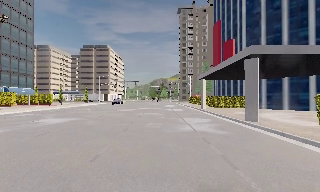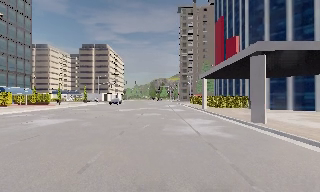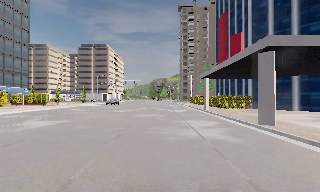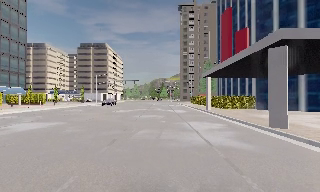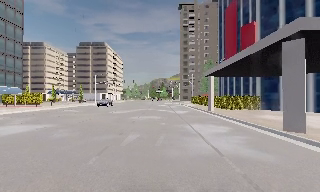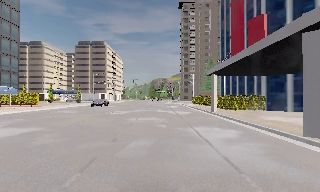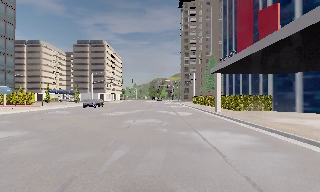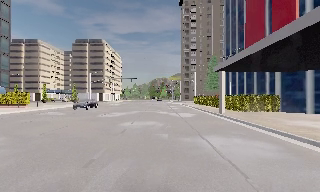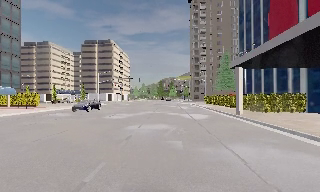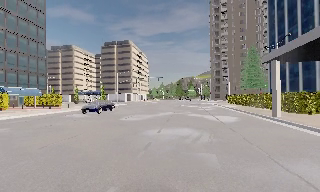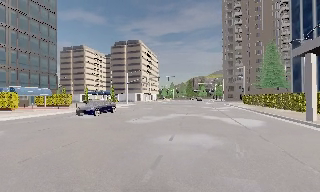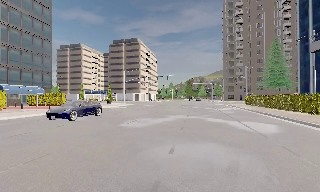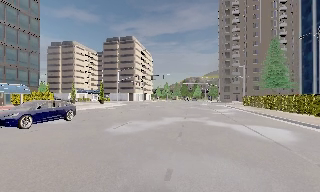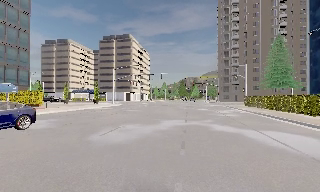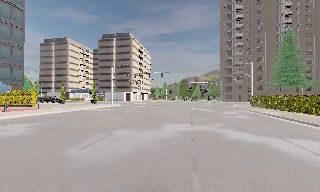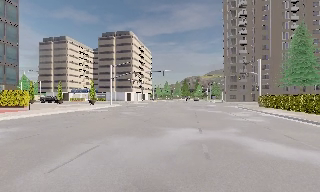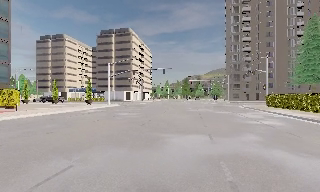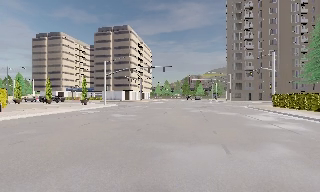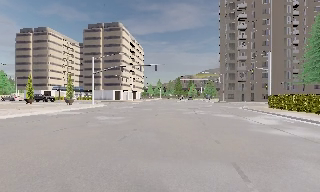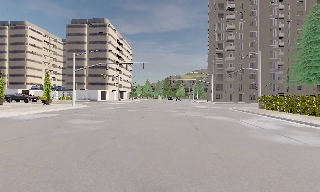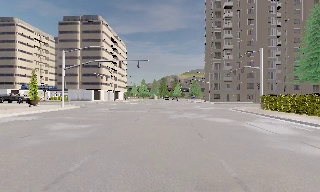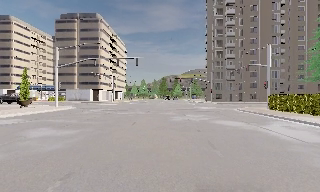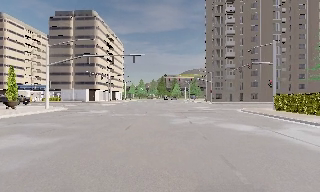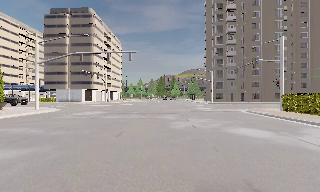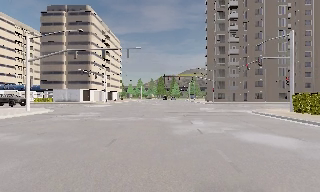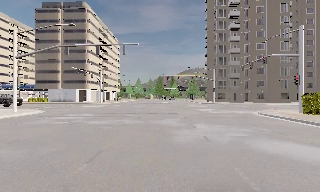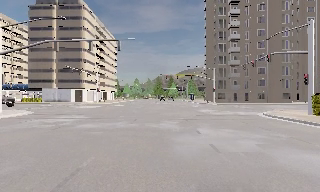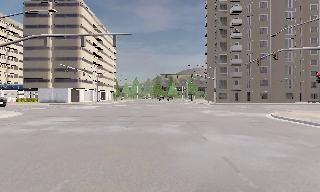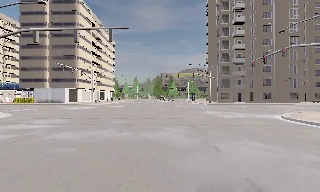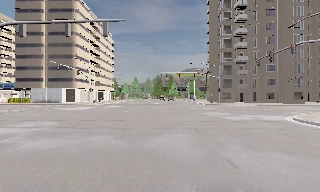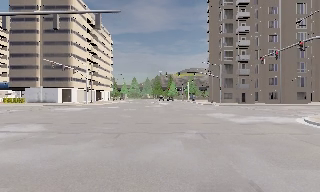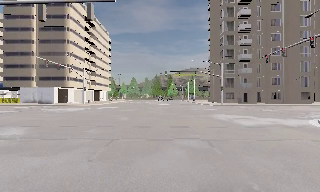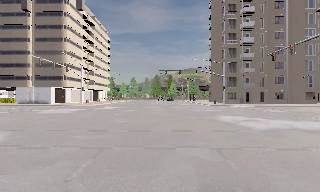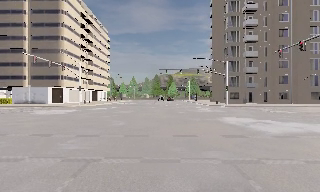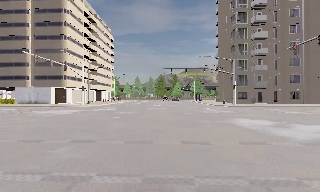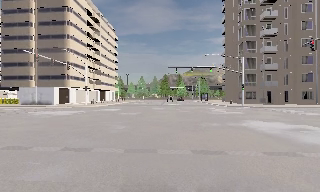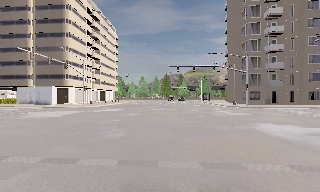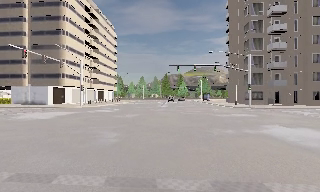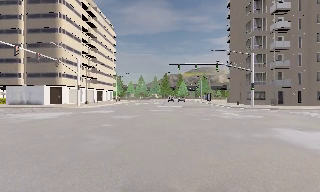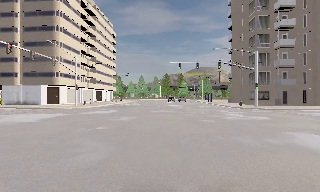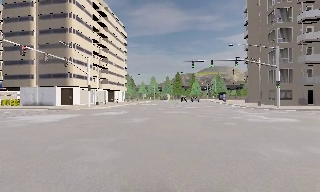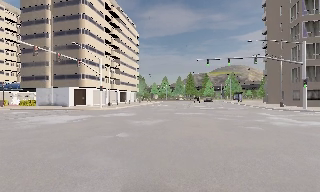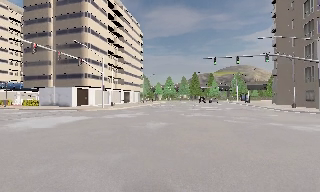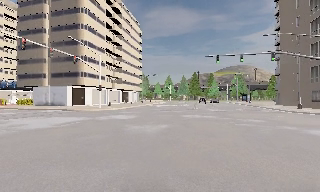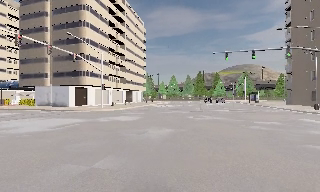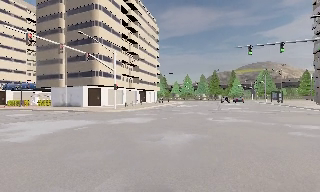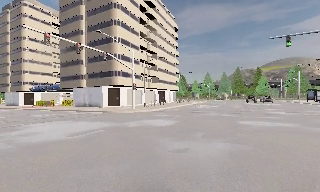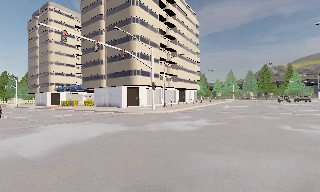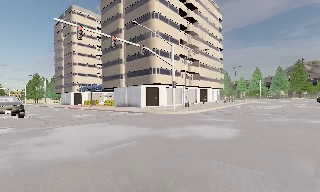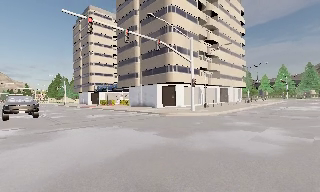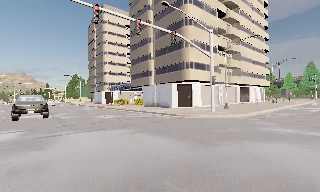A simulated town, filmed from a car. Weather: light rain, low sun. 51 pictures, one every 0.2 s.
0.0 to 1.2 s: The camera travels forward, about 5 m, so what stands in front looms larger.
1.2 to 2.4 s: The scene slides to the right, as the camera pans about 10 degrees to its left. It travels forward, about 8 m, so what stands in front looms larger.
2.4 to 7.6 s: The camera travels forward, about 30 m, so what stands in front looms larger. It loses speed.
7.6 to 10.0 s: The scene slides to the right, as the camera pans about 45 degrees to its left. It travels forward, about 14 m. It gains speed.
The film runs forward here.
